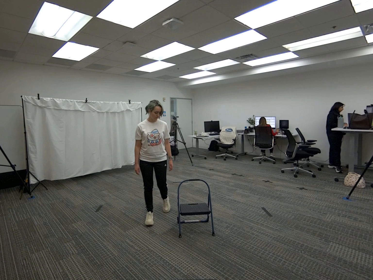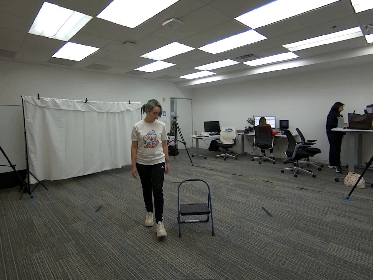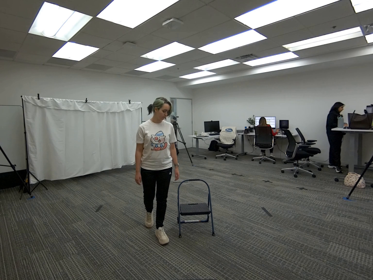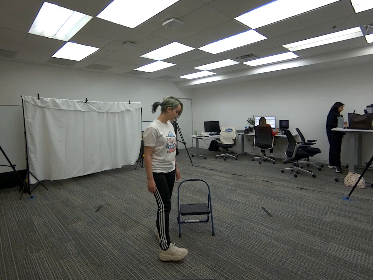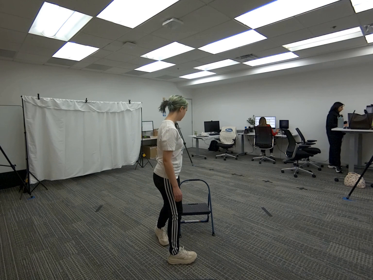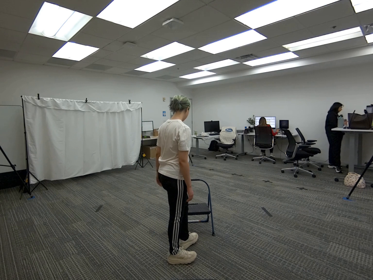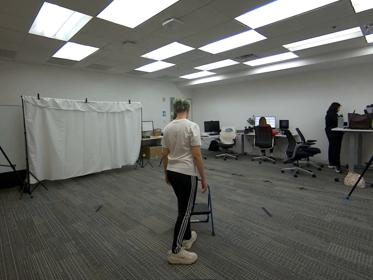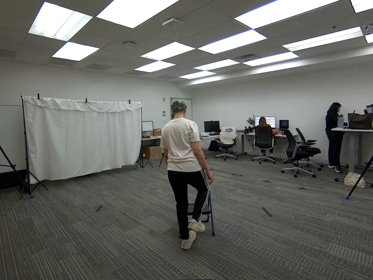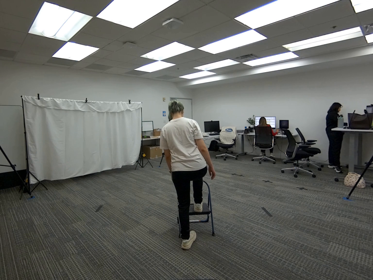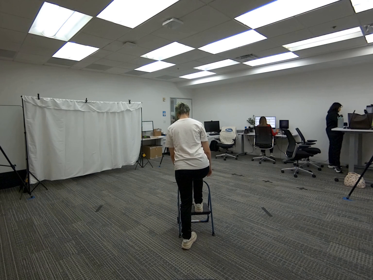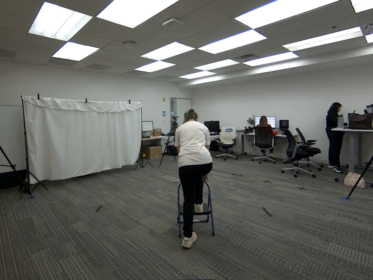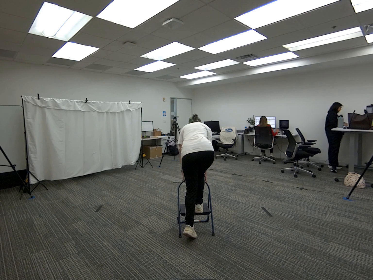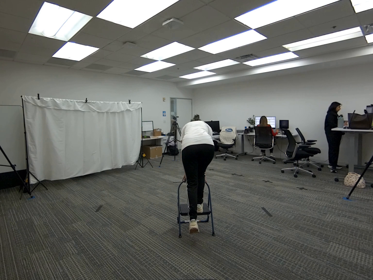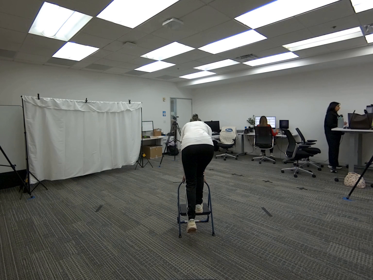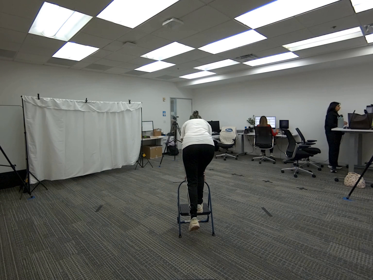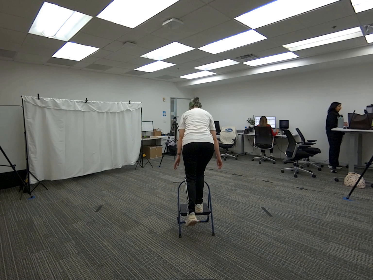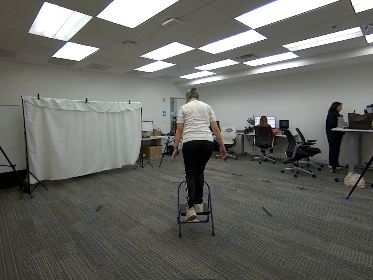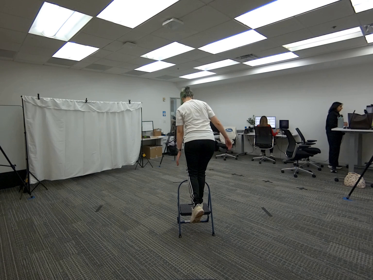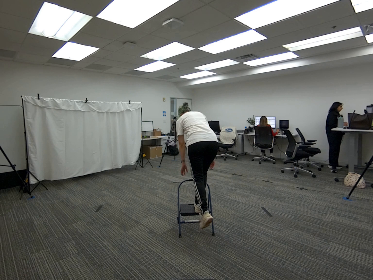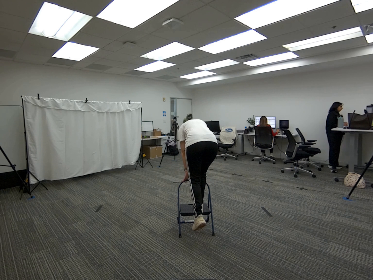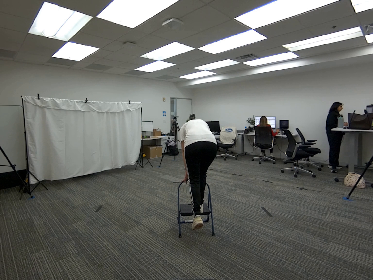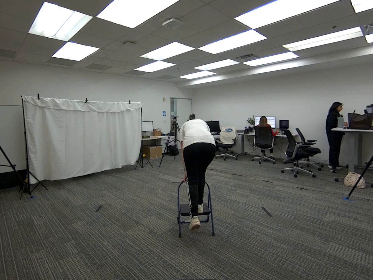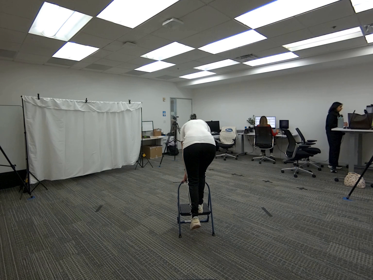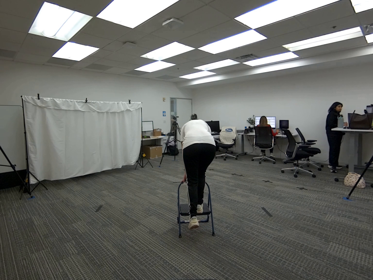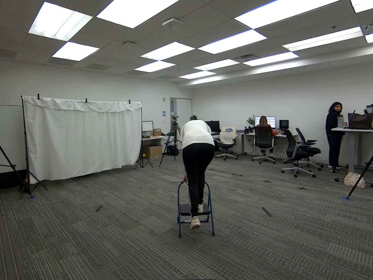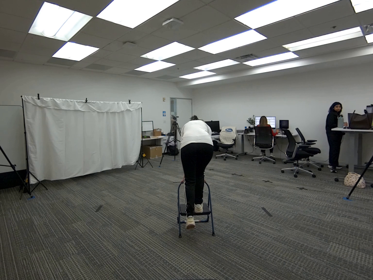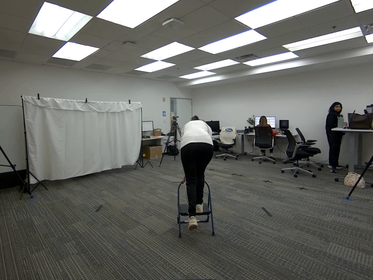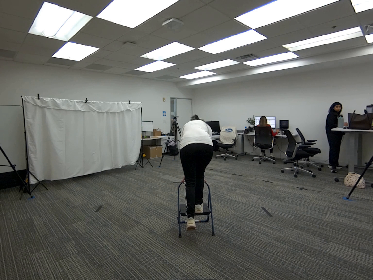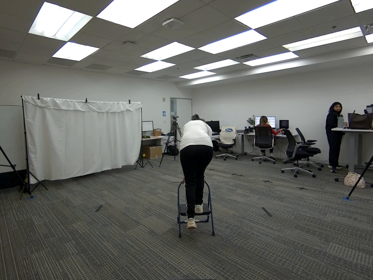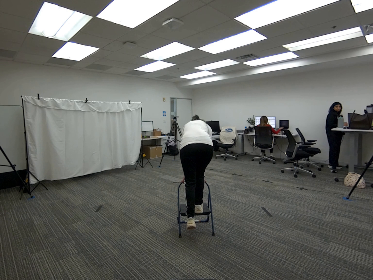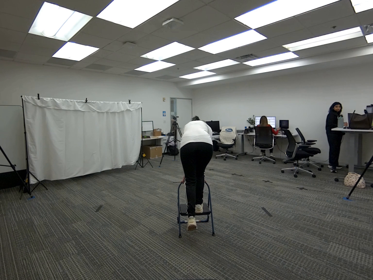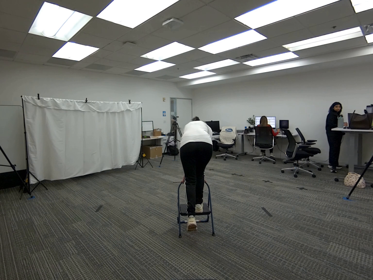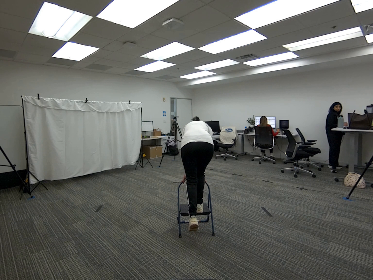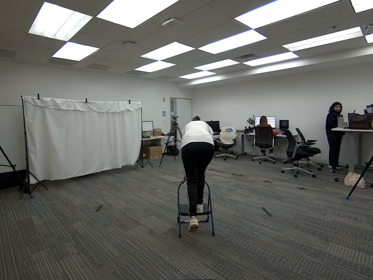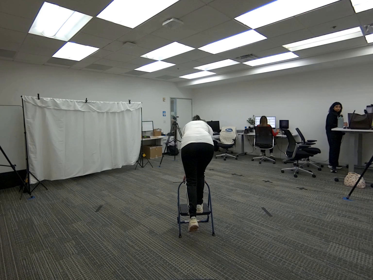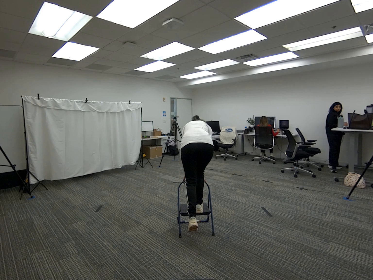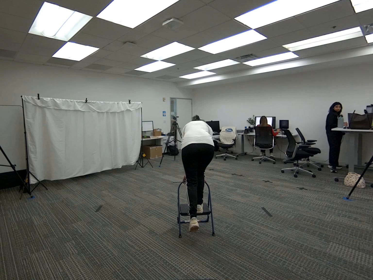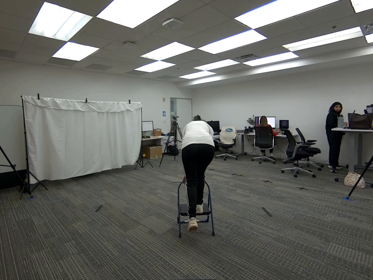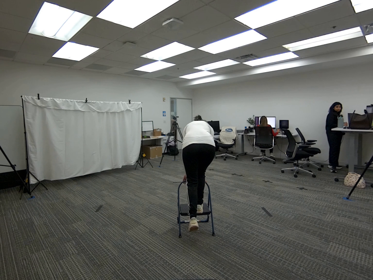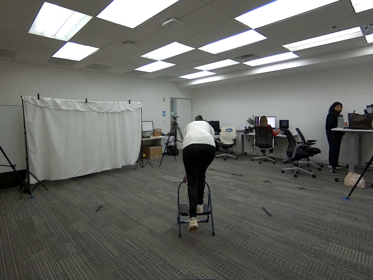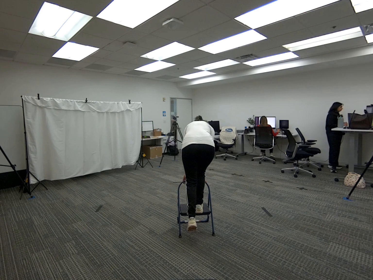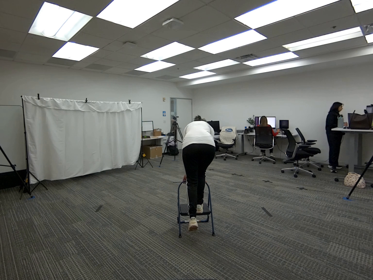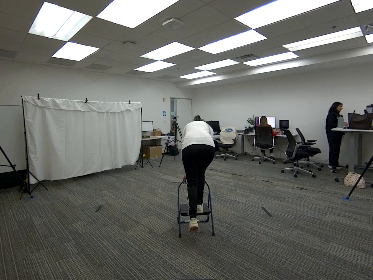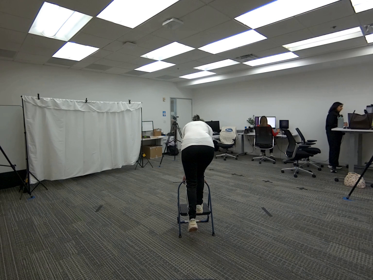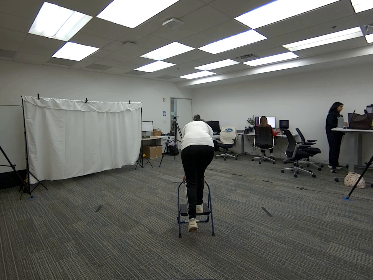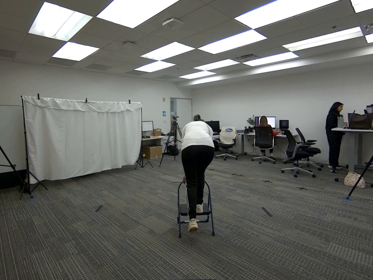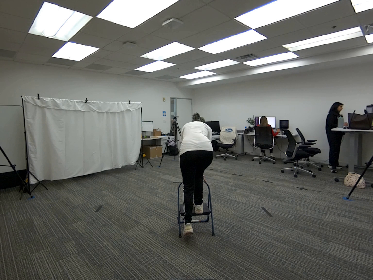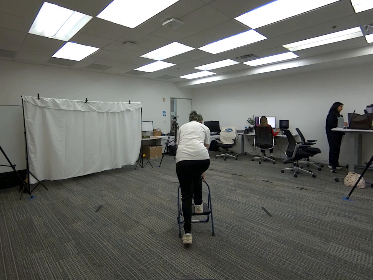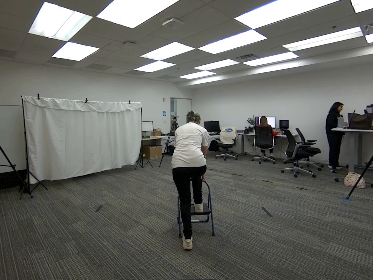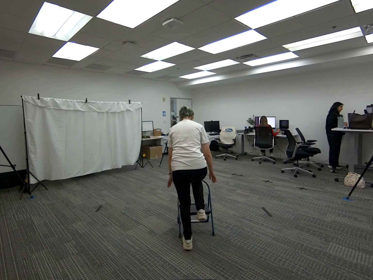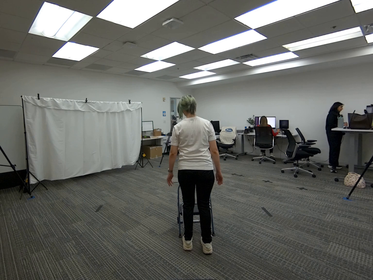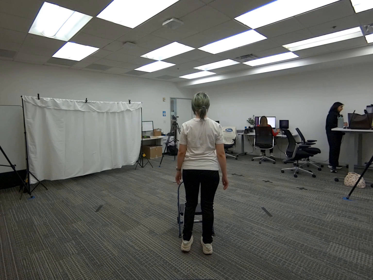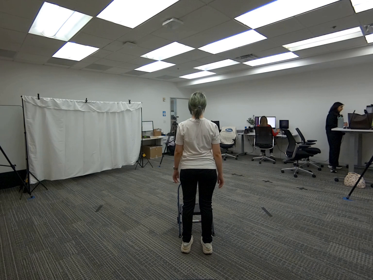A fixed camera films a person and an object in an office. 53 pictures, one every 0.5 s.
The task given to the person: Walk over to the step ladder and step onto the step ladder using one foot while the othe foot is in the air.
